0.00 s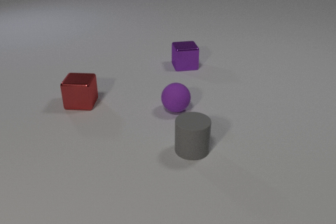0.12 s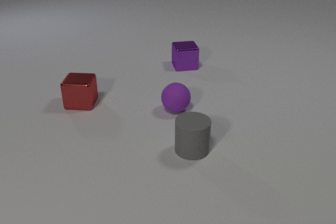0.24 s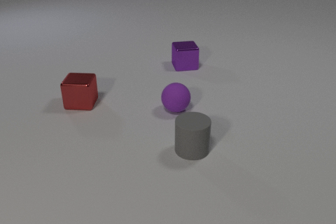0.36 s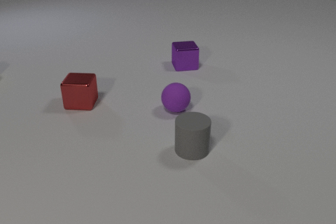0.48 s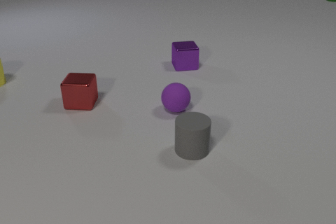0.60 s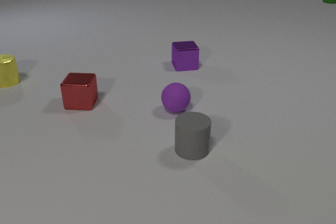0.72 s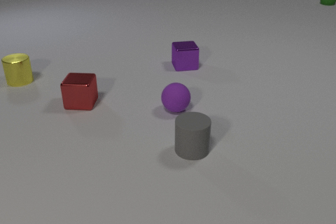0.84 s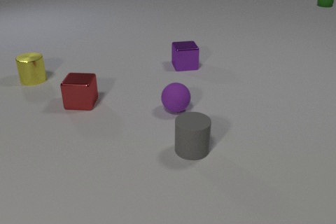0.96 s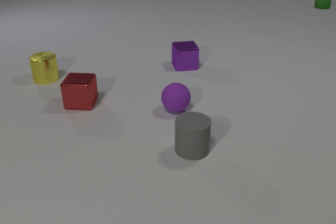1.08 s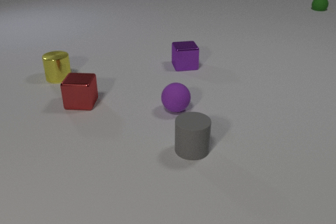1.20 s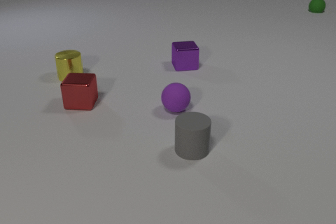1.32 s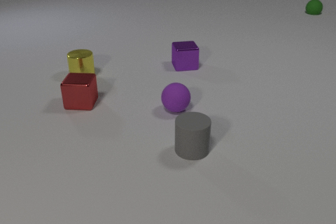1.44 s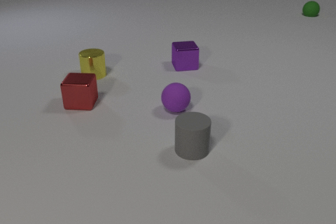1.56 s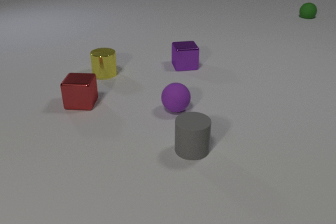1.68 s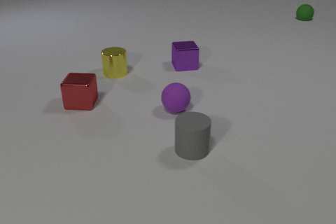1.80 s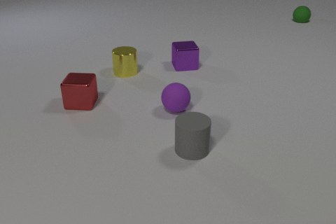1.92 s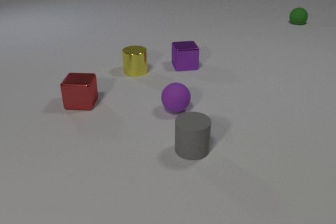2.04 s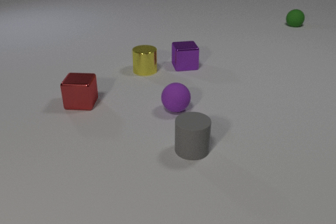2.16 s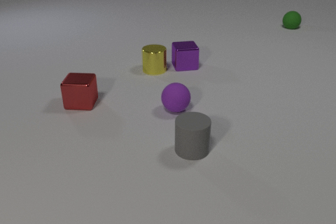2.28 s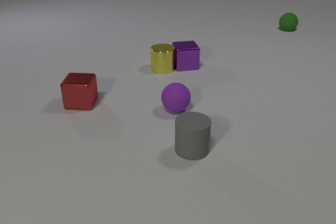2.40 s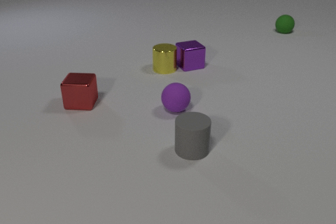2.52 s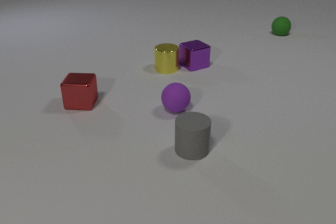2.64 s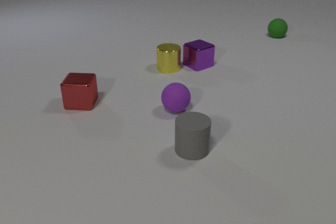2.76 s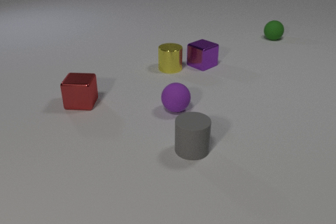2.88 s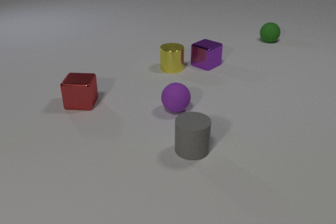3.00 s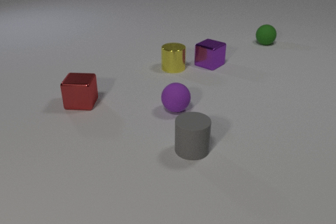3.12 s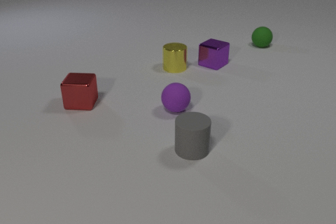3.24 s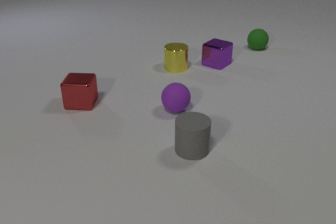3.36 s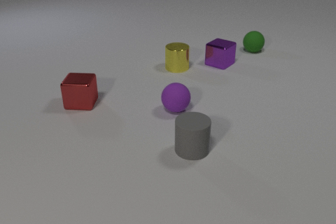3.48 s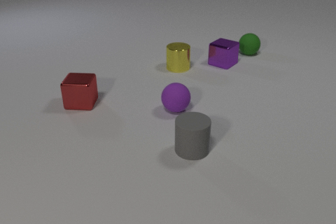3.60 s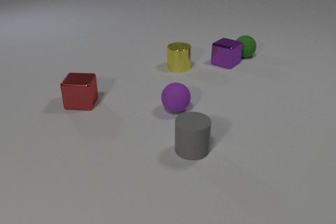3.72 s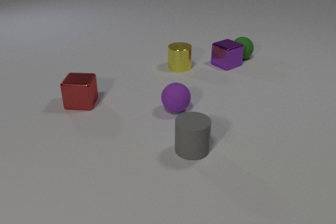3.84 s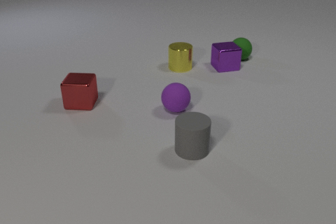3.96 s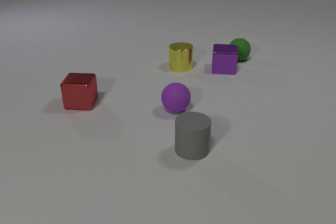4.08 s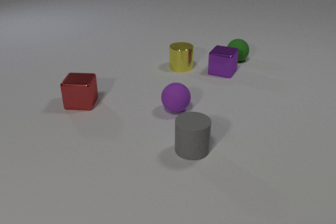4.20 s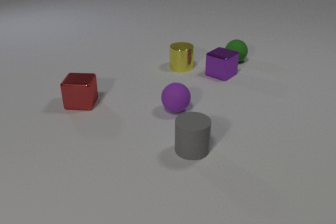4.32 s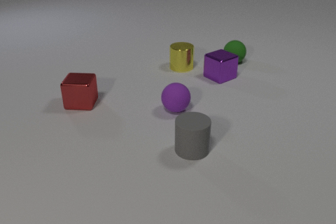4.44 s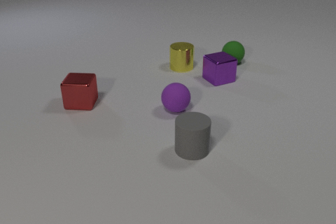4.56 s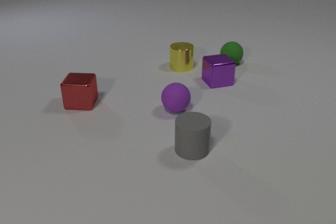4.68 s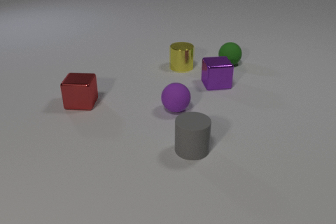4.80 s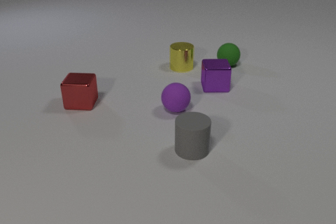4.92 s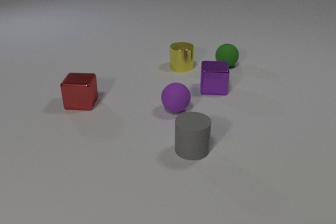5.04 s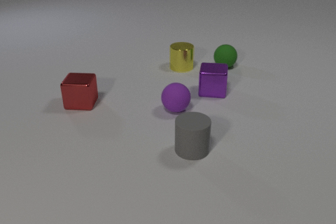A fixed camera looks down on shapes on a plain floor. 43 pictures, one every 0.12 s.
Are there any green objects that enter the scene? yes.
How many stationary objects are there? 3.
What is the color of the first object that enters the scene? green.
0.00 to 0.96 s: The yellow metal cylinder comes in at the left edge, slides to the right. The green rubber sphere comes in at the top edge, rolls toward the camera.
0.96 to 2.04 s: The yellow metal cylinder slides to the right. The green rubber sphere rolls toward the camera.
2.04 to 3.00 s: The yellow metal cylinder slides to the right. The purple metal cube slides to the right, spins counterclockwise seen from above by about 45 degrees, its near face sliding to the right. The green rubber sphere rolls toward the camera and to the left. The yellow metal cylinder and the purple metal cube collide.
3.00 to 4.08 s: The yellow metal cylinder slides to the right. The purple metal cube slides toward the camera and to the right, spins so that its near face slides to the left, clockwise seen from above. The green rubber sphere rolls toward the camera and to the left. The purple metal cube and the green rubber sphere collide.
4.08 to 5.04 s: The purple metal cube slides toward the camera, spins clockwise seen from above by about 75 degrees, its near face sliding to the left. The green rubber sphere rolls toward the camera and to the left.
